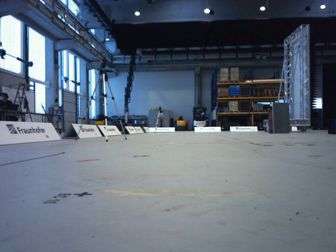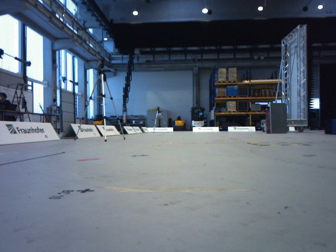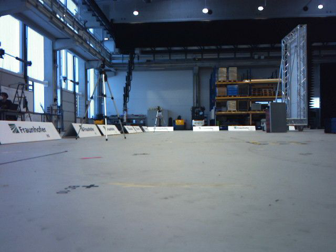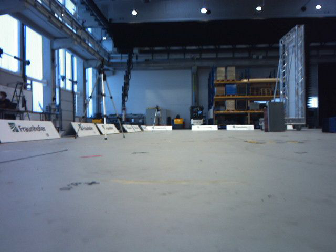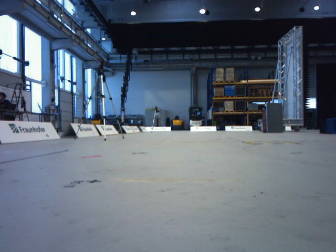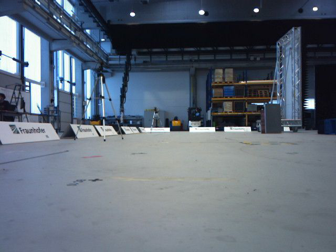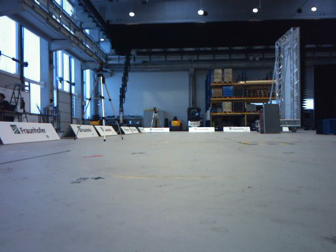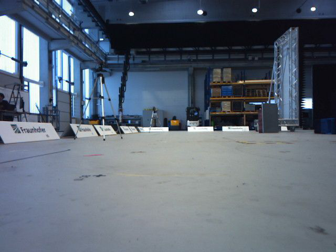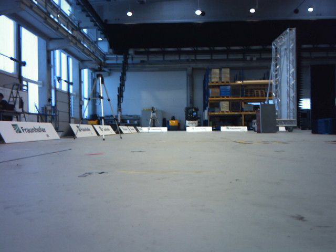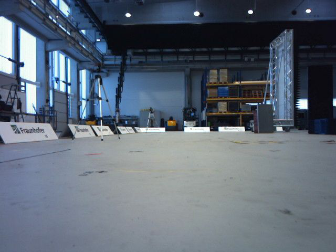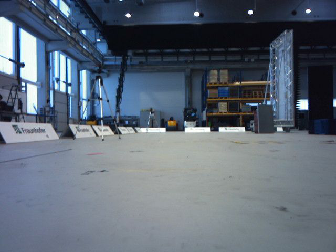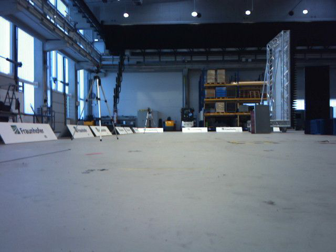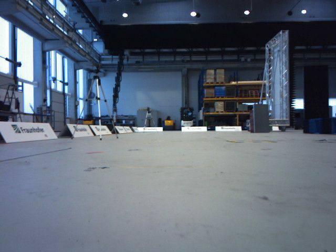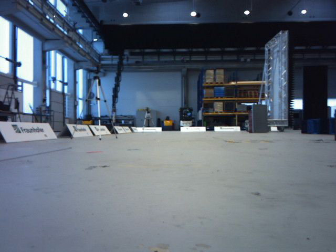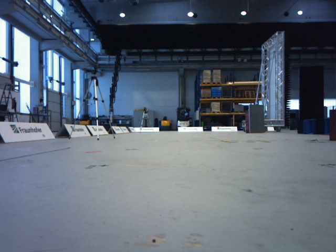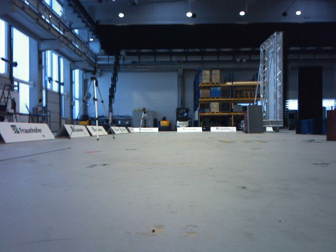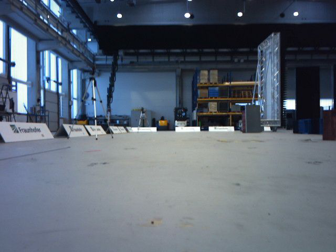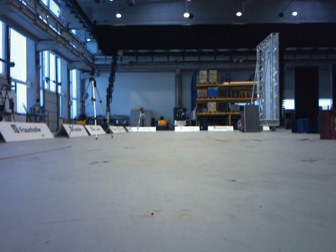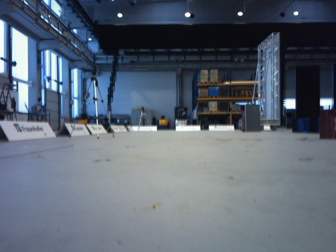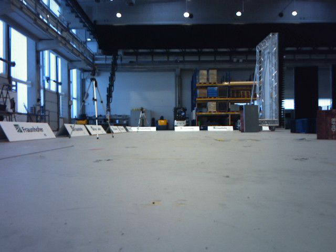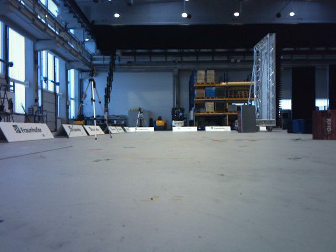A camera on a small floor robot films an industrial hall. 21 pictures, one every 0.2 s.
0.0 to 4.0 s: The camera travels backward, about 0.8 m, so what stands in front gets smaller.
The film runs backward here.
